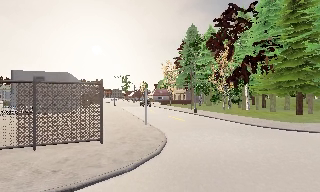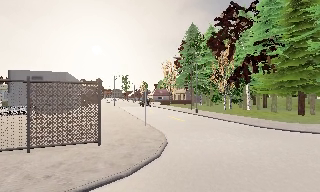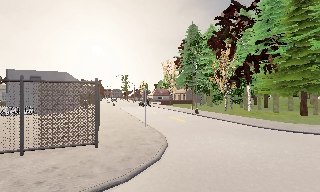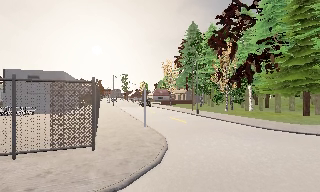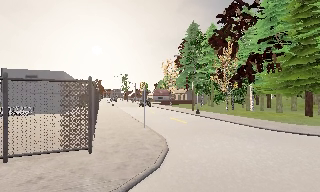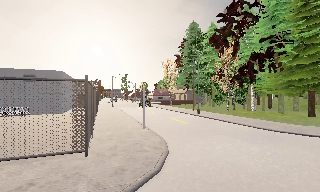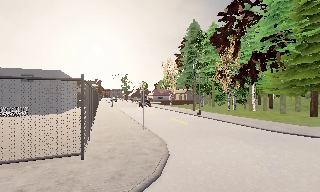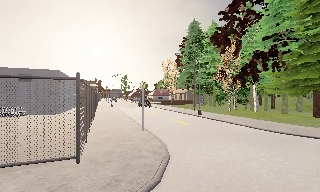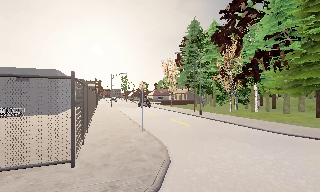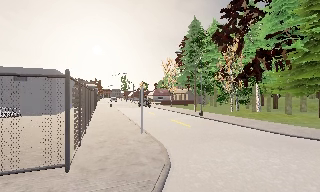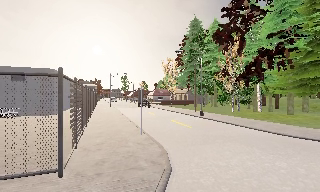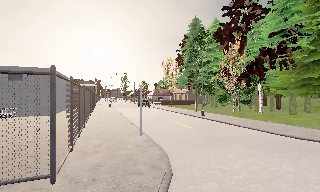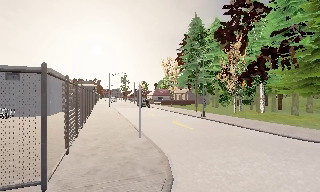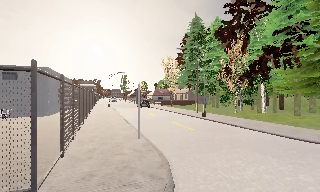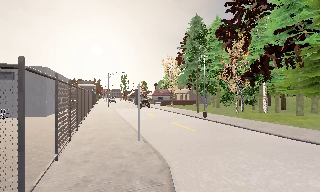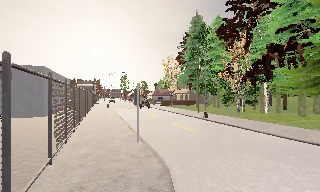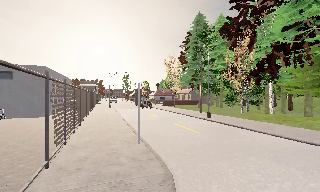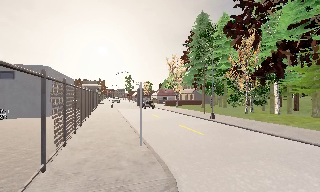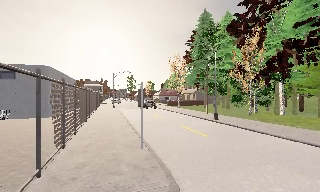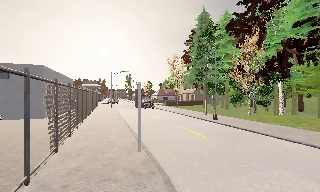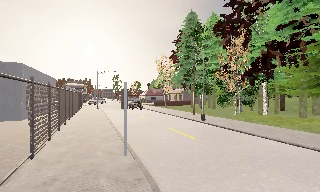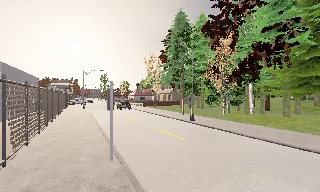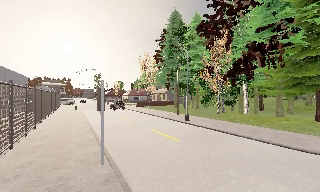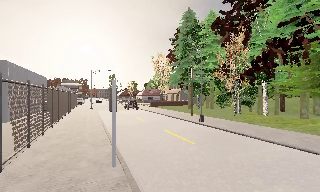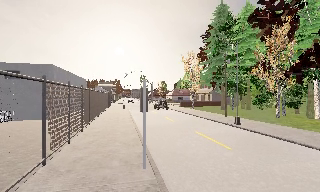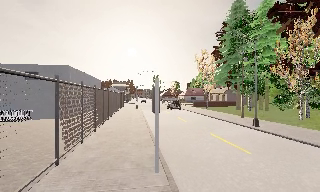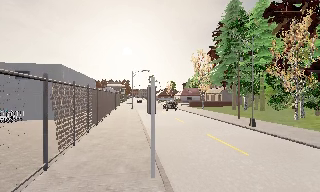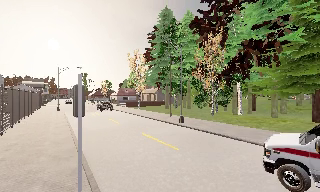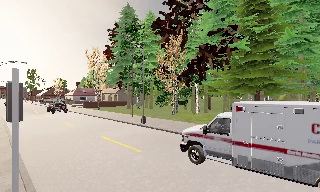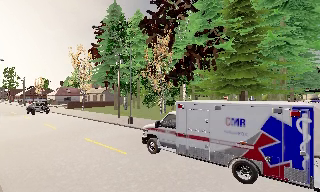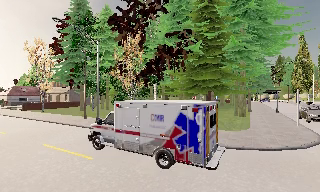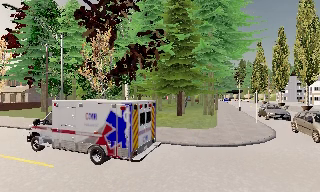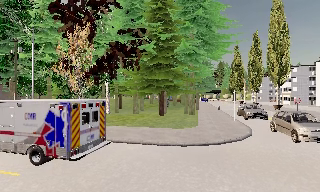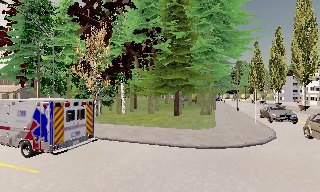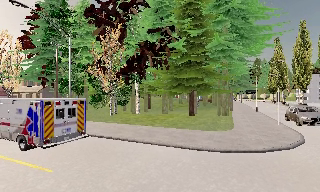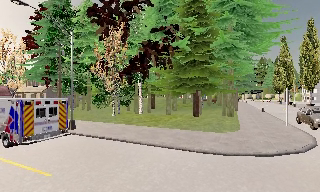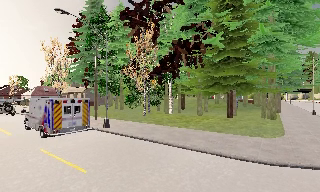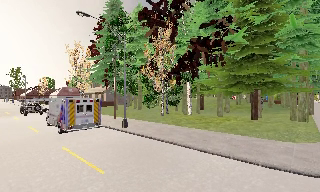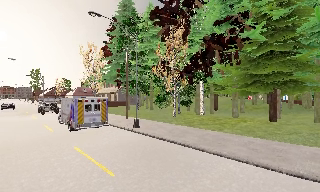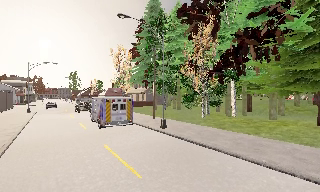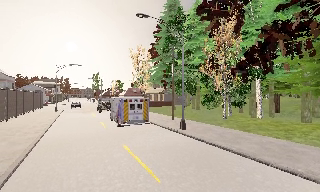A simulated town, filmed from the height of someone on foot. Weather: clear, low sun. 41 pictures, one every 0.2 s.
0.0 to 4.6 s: The camera travels forward, about 8 m, so what stands in front looms larger.
4.6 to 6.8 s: The camera swings to its right by about 45 degrees, and the scene slides to the left. It travels forward, about 3 m.
6.8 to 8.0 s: The camera swings to its left by about 40 degrees, and the scene slides to the right. It travels forward, about 2 m.
The film runs forward here.
